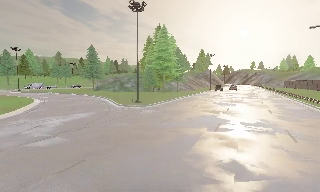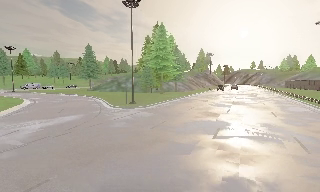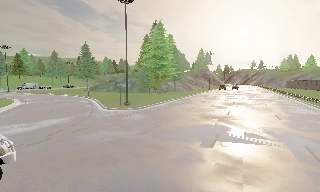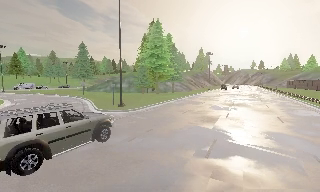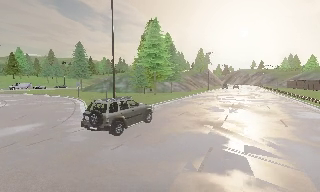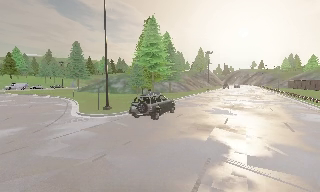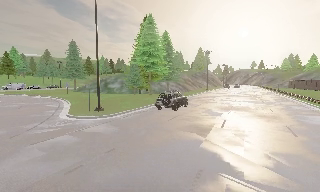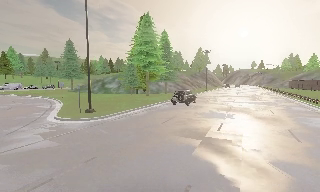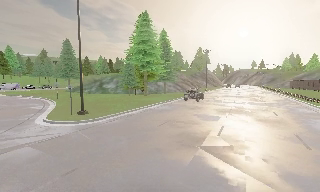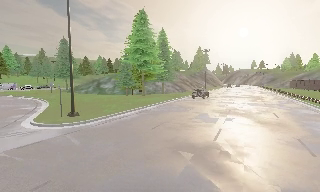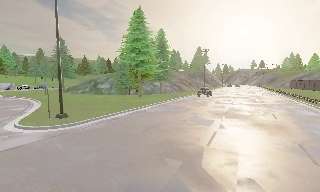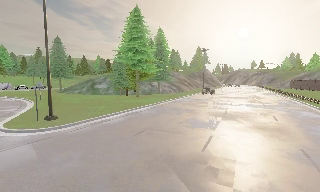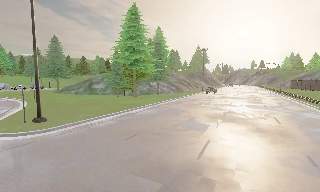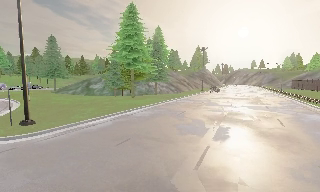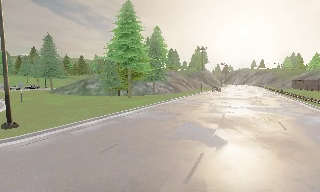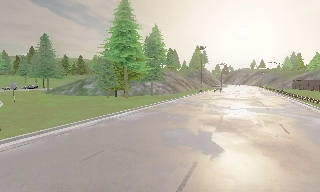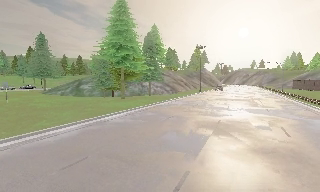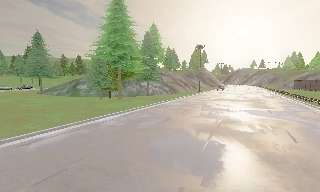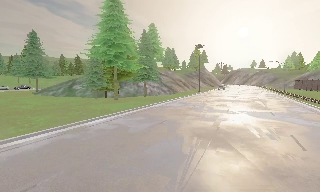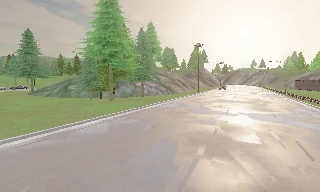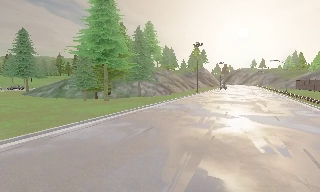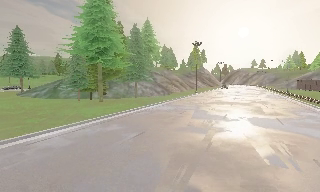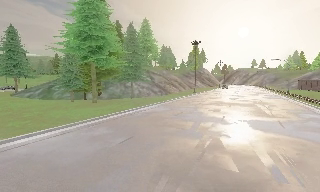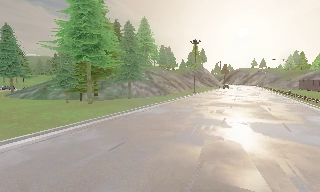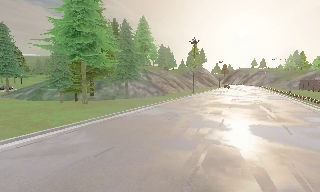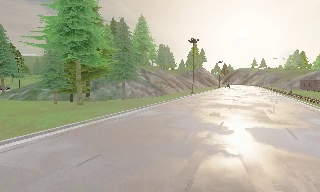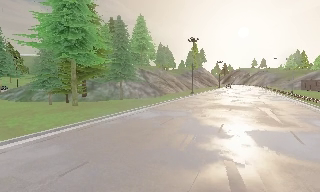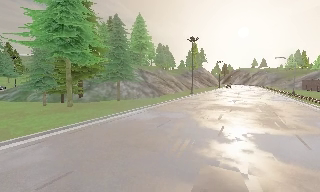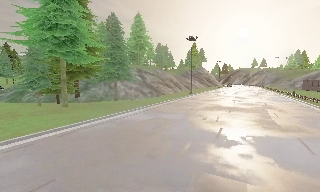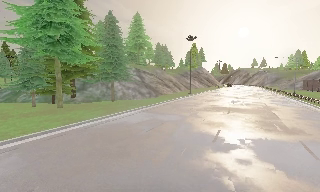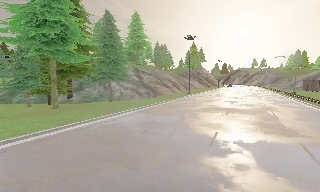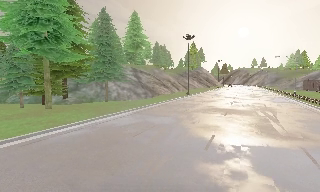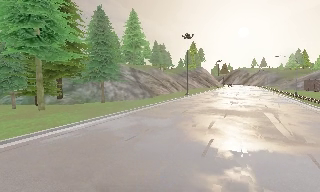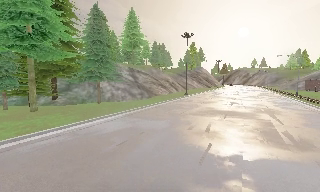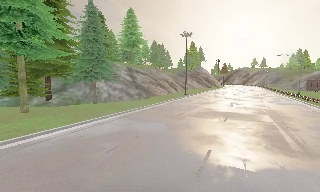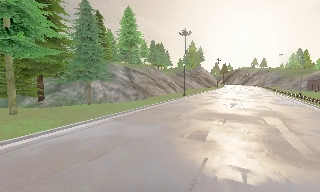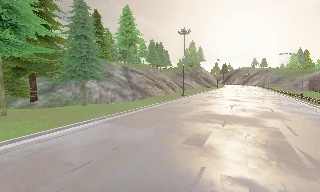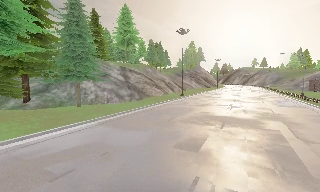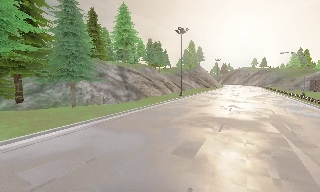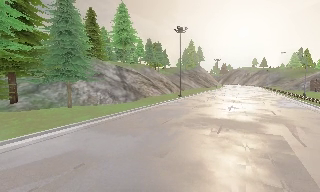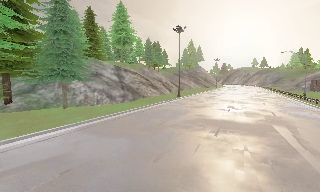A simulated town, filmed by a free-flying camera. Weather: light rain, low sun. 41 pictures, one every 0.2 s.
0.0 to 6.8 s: The camera travels forward and to its right, about 25 m, so what stands in front looms larger.
6.8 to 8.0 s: The camera travels forward and to its right, about 3.5 m, so what stands in front looms larger. It loses speed.
The film runs forward here.
